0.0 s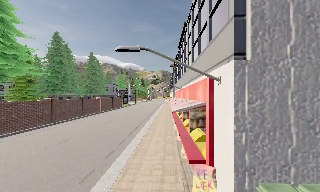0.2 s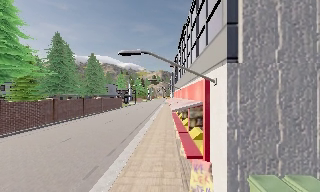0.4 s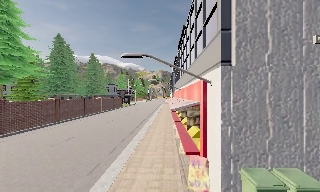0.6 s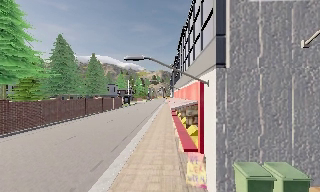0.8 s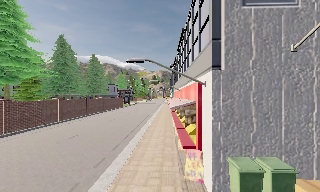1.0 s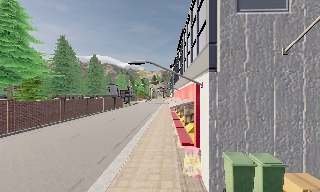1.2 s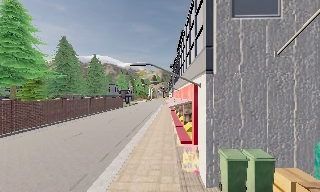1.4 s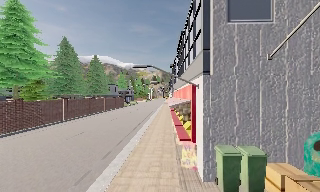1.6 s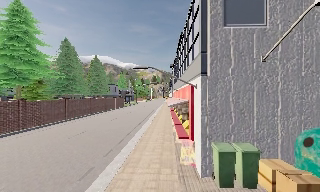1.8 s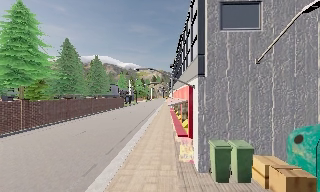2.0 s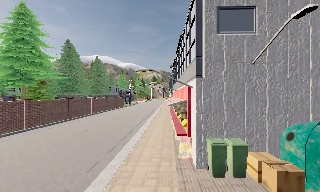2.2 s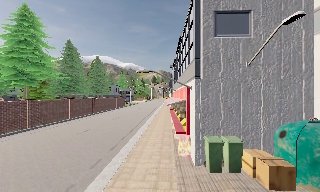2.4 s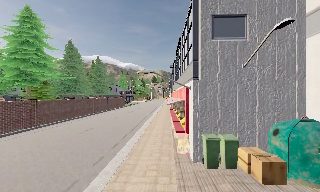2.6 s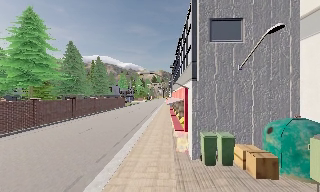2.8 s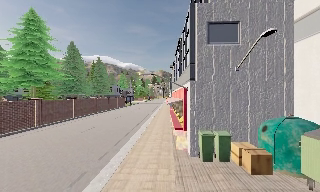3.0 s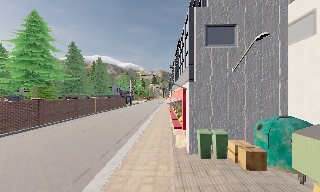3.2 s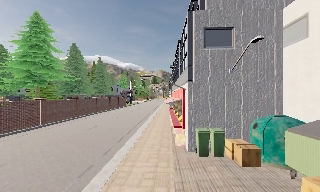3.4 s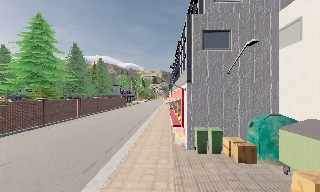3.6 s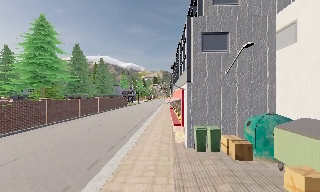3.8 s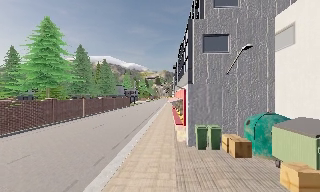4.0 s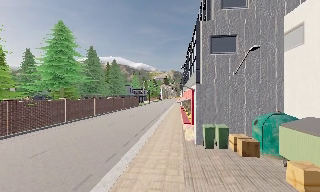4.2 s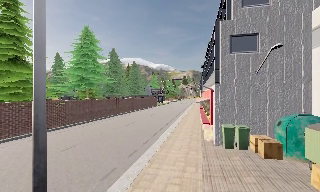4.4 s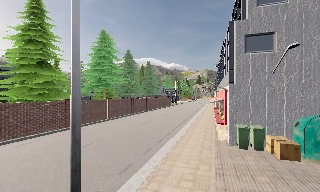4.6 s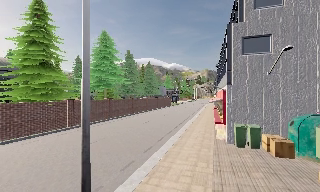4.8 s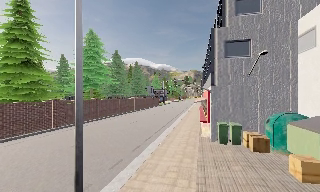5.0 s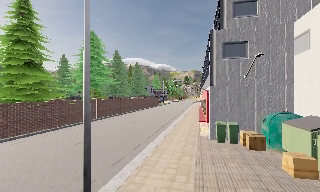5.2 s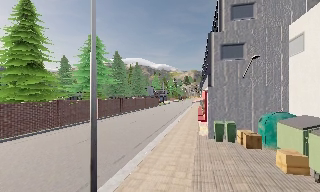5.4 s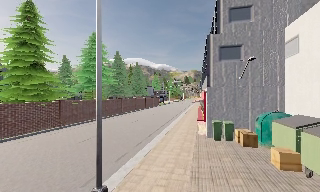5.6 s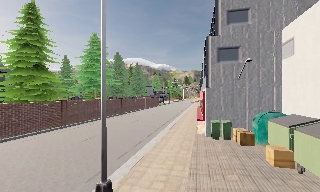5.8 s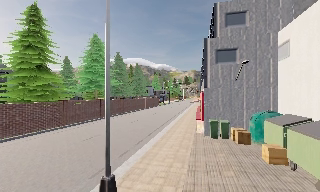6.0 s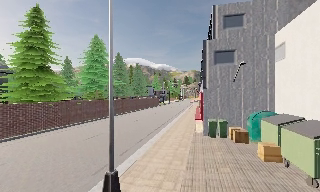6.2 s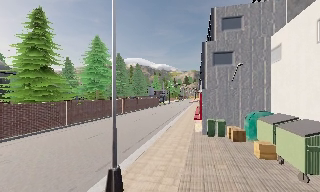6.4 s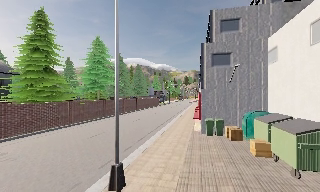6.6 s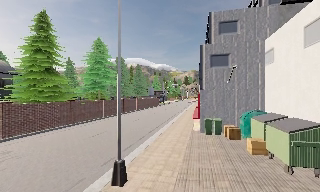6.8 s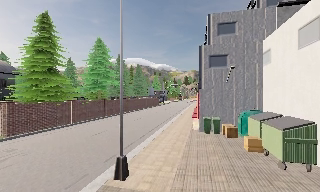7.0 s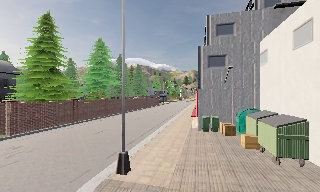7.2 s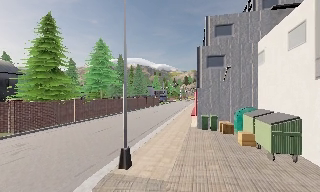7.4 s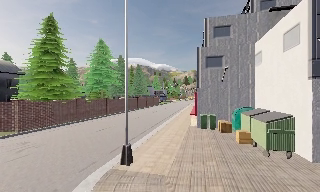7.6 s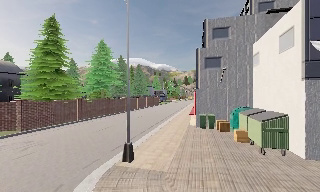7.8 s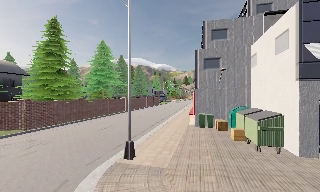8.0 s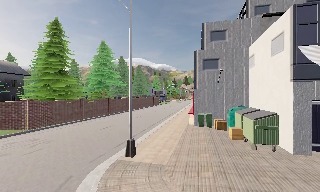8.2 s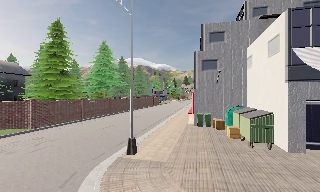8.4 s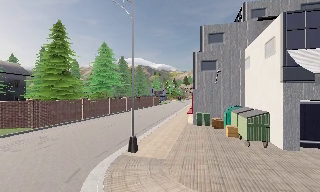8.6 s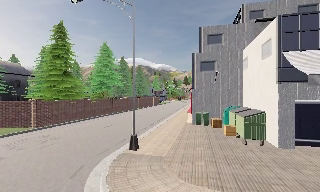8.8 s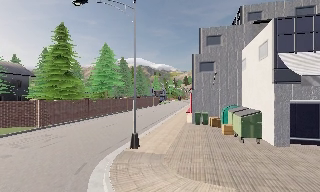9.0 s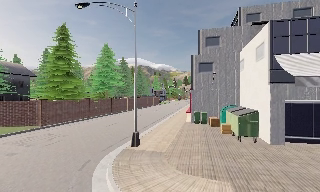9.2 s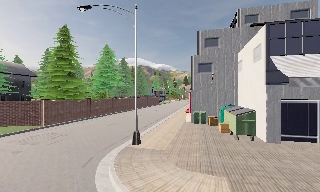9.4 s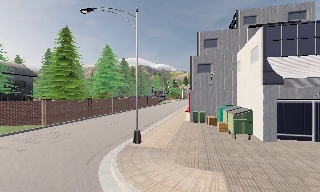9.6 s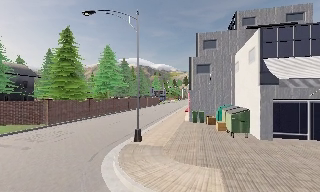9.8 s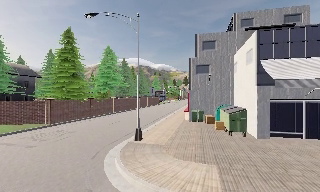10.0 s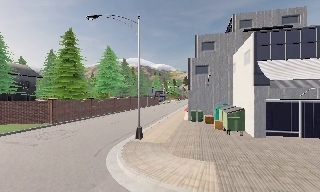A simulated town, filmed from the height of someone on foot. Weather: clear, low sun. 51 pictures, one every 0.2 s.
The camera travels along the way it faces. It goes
backward.
0.0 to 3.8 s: The camera travels backward, about 5 m, so what stands in front gets smaller.
3.8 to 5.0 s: The scene slides to the right, as the camera pans about 10 degrees to its left. It travels backward, about 1.5 m, so what stands in front gets smaller.
5.0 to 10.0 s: The camera travels backward, about 7 m, so what stands in front gets smaller.
The film runs backward here.
